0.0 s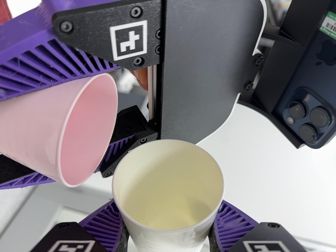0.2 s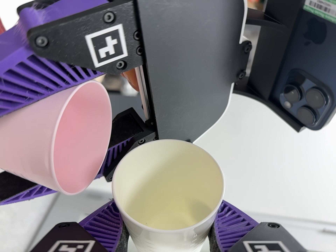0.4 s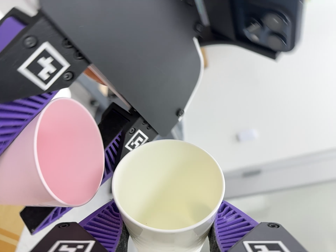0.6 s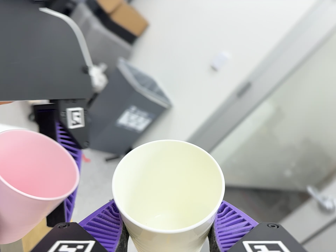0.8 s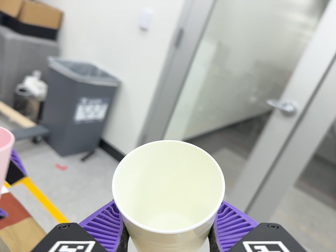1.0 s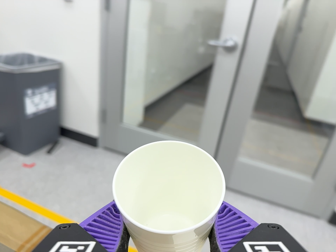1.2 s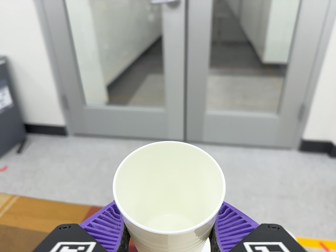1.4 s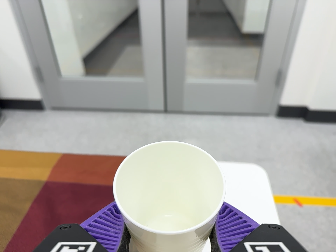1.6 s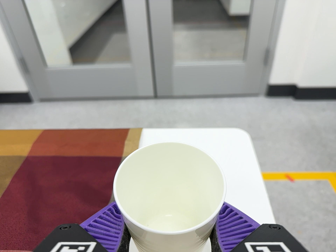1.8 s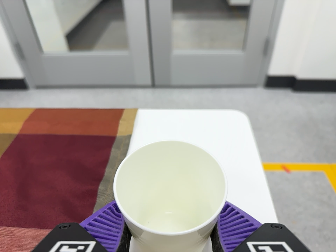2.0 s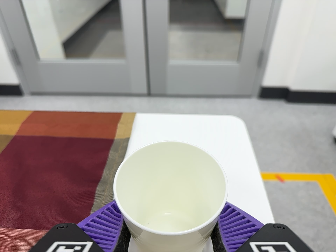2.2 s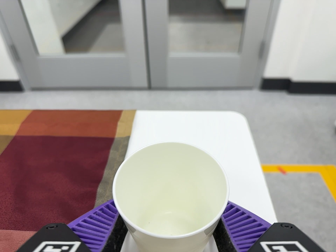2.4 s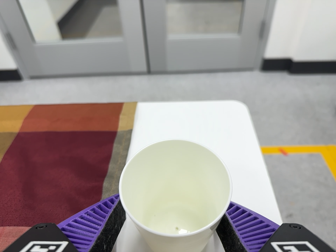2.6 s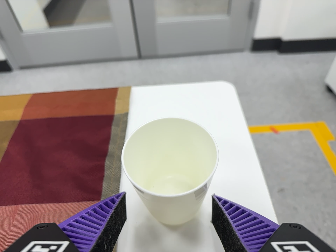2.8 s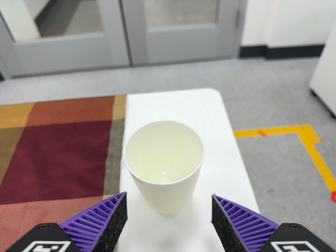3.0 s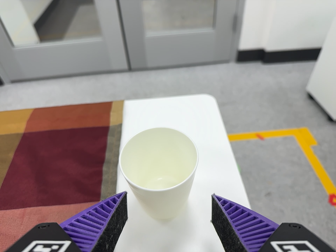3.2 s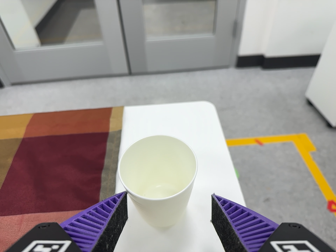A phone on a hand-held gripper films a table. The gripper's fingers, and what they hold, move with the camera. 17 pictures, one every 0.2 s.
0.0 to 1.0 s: The camera travels to its right and toward the bottom of its view, about 24 cm, so close, fixed things drift to the left. Its aim tips toward the bottom of its view by about 25 degrees, and the scene shifts upward. It rolls about its line of sight by about 105 degrees, and the scene rotates counterclockwise.
1.0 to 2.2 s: The scene slides to the left, as the camera pans about 15 degrees to its right. It travels toward the bottom of its view and to its right, about 18 cm, so close, fixed things drift upward. Its aim tips toward the bottom of its view by about 15 degrees, and the scene shifts upward. It rolls about its line of sight by about 15 degrees, and the scene rotates counterclockwise.
2.2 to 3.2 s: The camera travels backward, about 7 cm, so what stands in front gets smaller.
The film runs forward here.
